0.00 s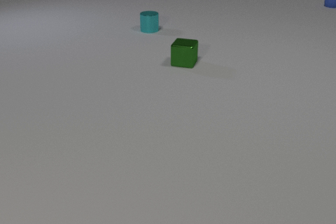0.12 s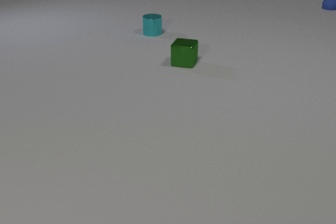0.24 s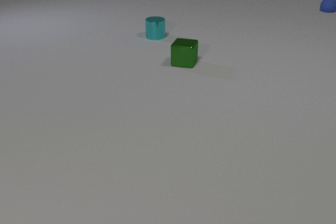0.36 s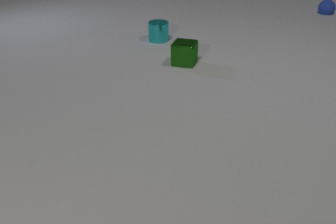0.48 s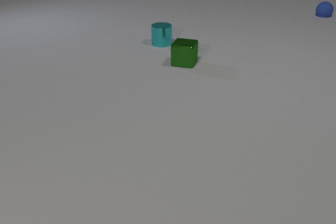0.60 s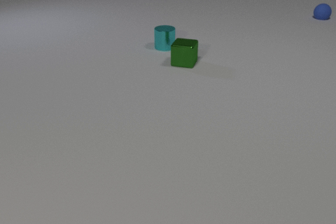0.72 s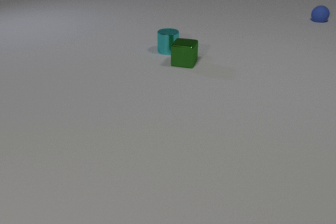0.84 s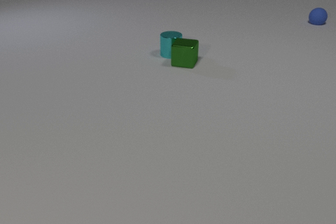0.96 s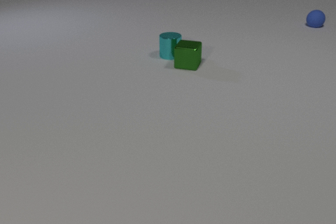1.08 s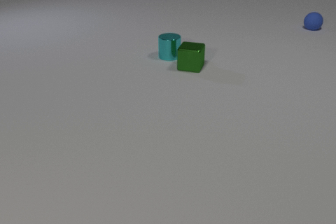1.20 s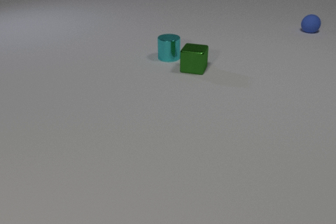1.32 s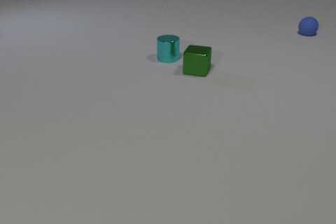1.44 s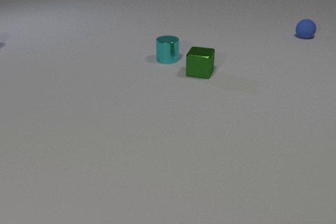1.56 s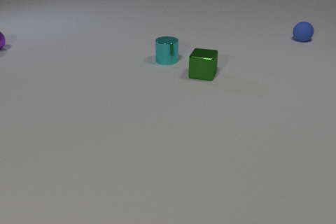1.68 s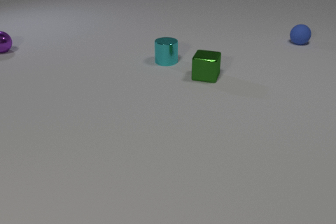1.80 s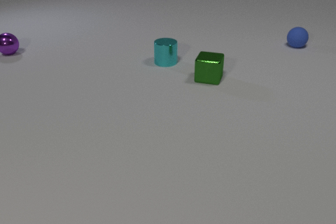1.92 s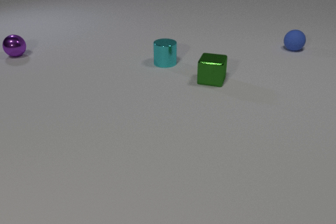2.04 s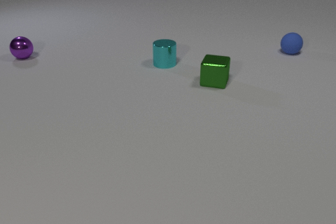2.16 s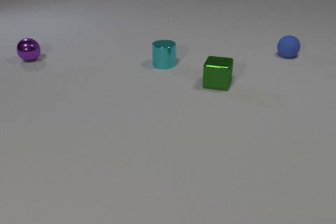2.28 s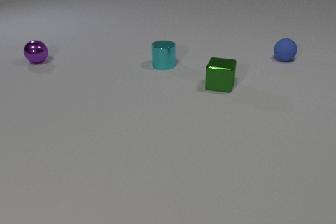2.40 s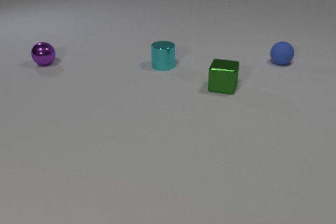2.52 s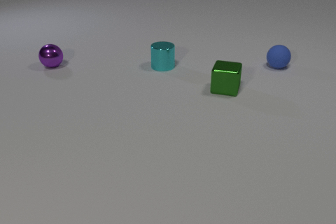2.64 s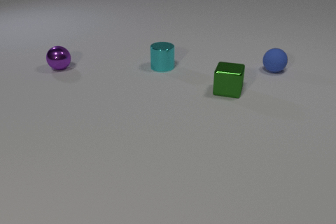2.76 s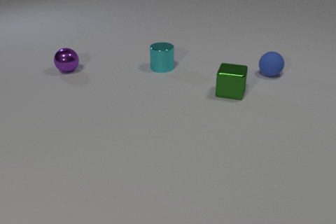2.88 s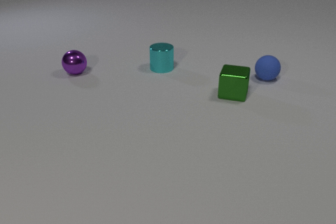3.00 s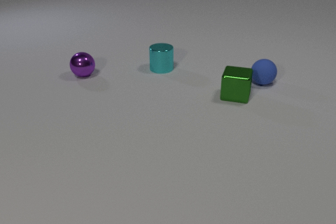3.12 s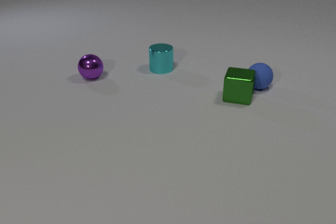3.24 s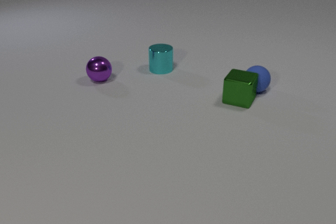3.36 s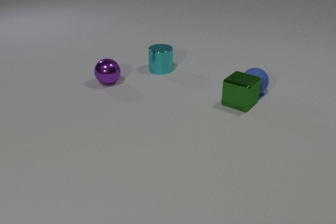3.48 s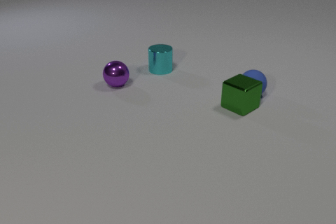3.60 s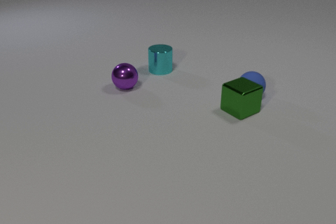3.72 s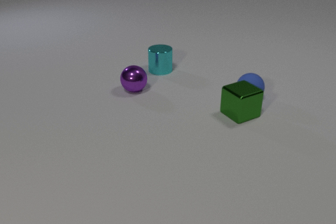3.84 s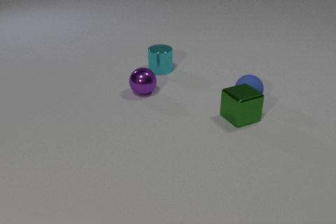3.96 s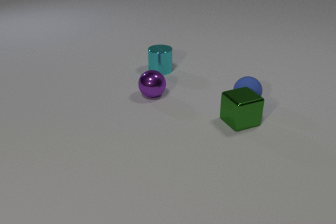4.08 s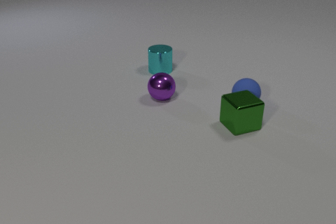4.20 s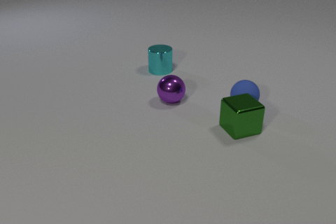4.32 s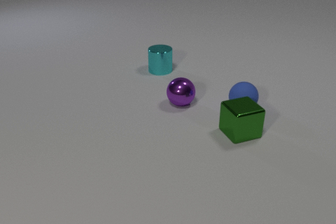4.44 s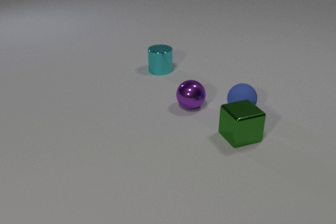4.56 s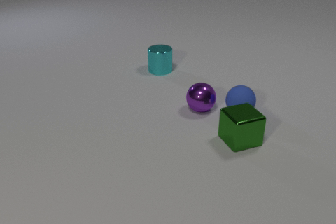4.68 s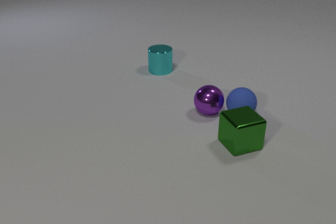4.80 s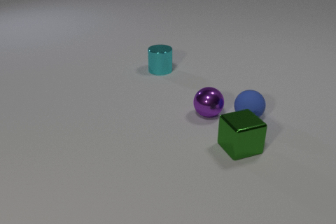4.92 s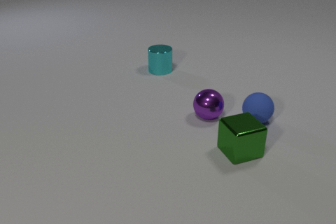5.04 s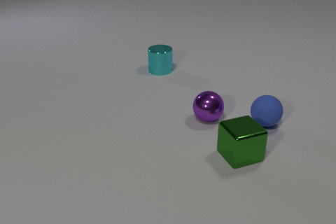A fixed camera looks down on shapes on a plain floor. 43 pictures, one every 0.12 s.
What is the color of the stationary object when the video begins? green.
What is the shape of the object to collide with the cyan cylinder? cube.
What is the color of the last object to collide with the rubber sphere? purple.
0.00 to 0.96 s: The cyan metal cylinder slides toward the camera. The green metal cube slides toward the camera. The blue rubber sphere rolls toward the camera. The cyan metal cylinder and the green metal cube collide.
0.96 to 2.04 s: The cyan metal cylinder slides toward the camera. The green metal cube slides toward the camera and to the right. The blue rubber sphere rolls toward the camera. The purple metal sphere comes in at the left edge, rolls toward the camera and to the right.
2.04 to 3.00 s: The cyan metal cylinder slides toward the camera. The green metal cube slides toward the camera and to the right. The blue rubber sphere rolls toward the camera. The purple metal sphere rolls toward the camera and to the right.
3.00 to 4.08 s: The green metal cube slides toward the camera, spins so that its near face slides to the left, clockwise seen from above. The blue rubber sphere rolls toward the camera. The purple metal sphere rolls to the right and toward the camera. The green metal cube and the blue rubber sphere collide.
4.08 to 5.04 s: The green metal cube slides toward the camera. The blue rubber sphere rolls toward the camera and to the right. The purple metal sphere rolls to the right and toward the camera. The blue rubber sphere and the purple metal sphere collide.
